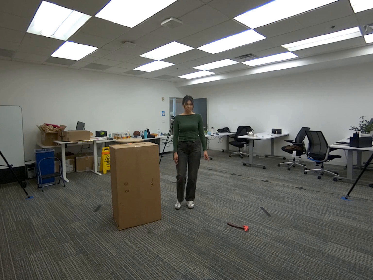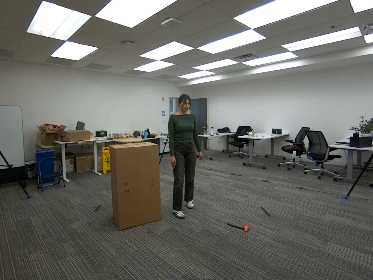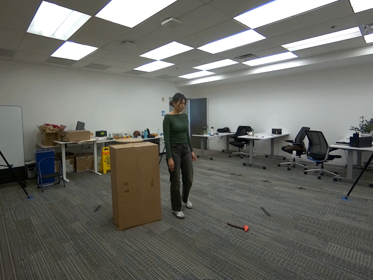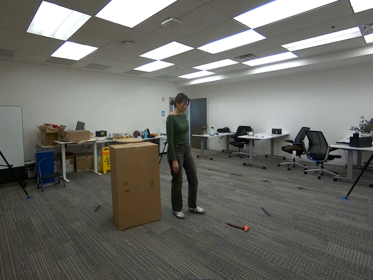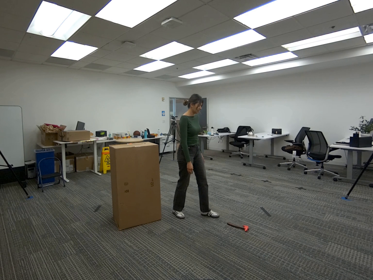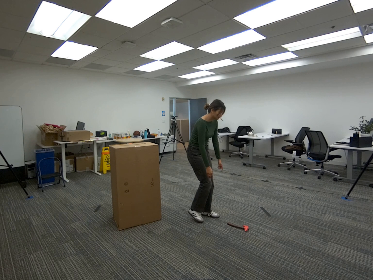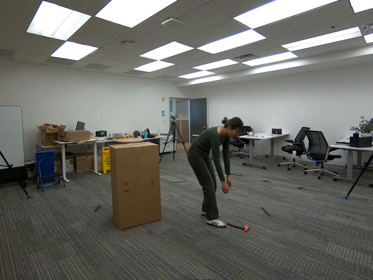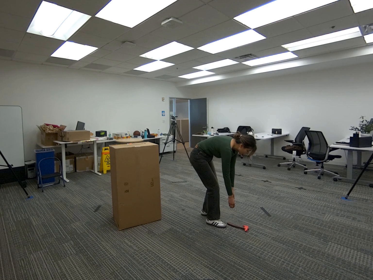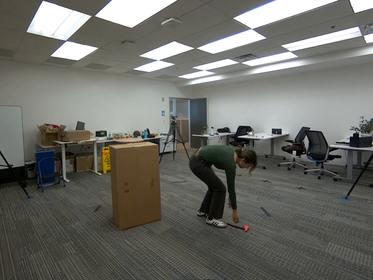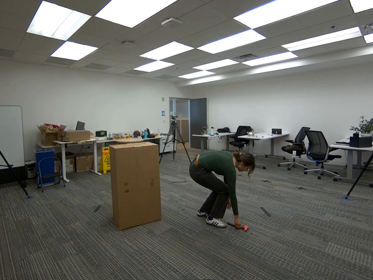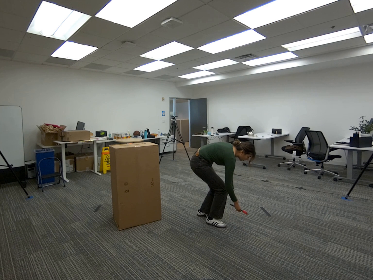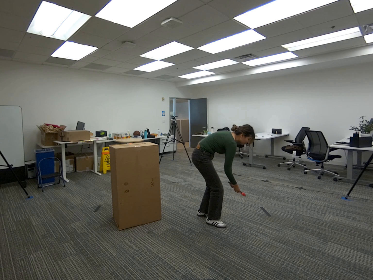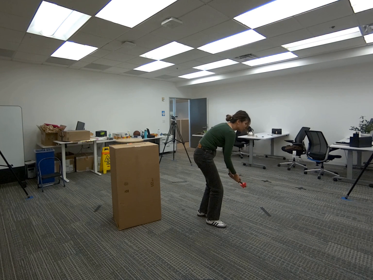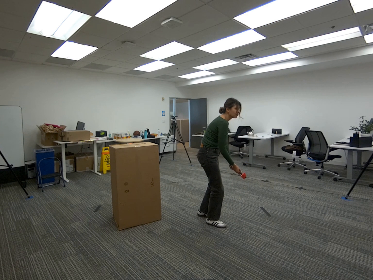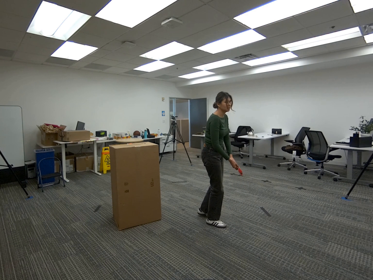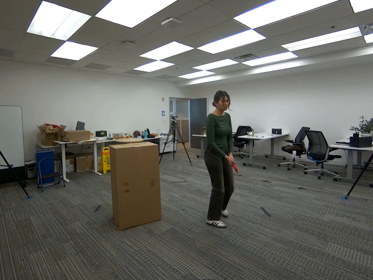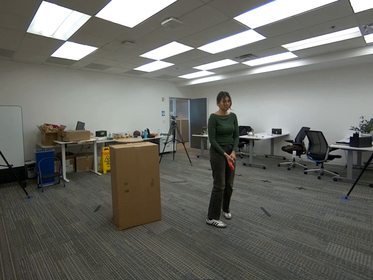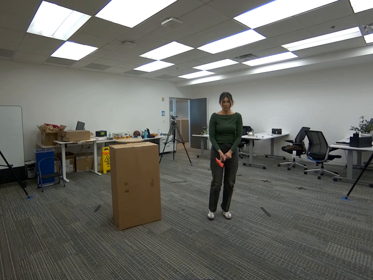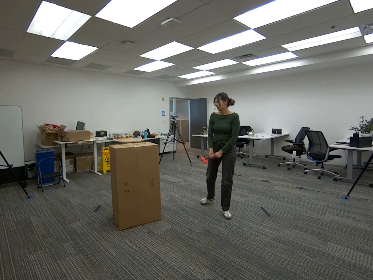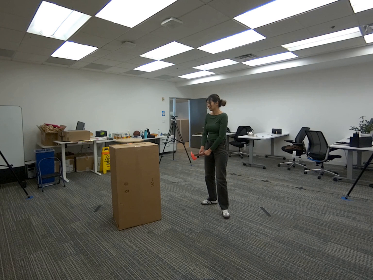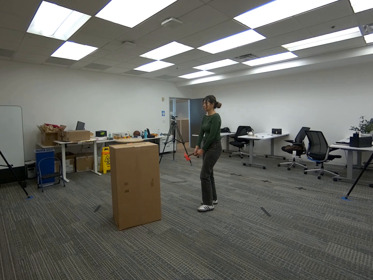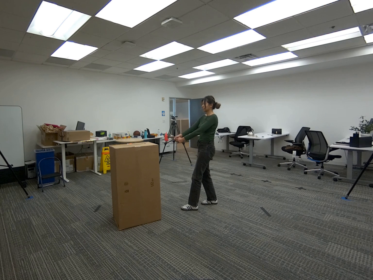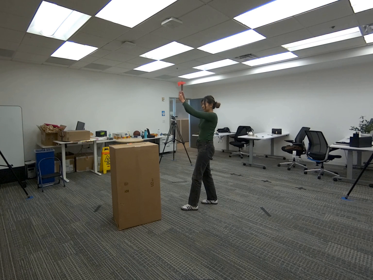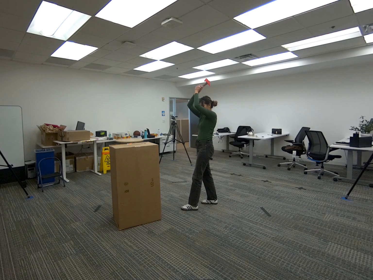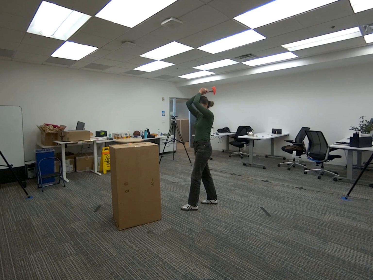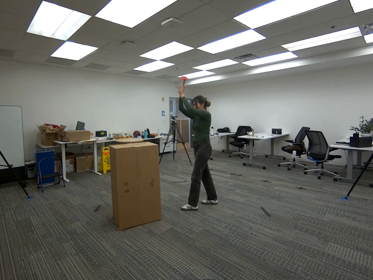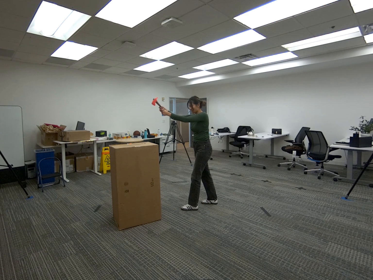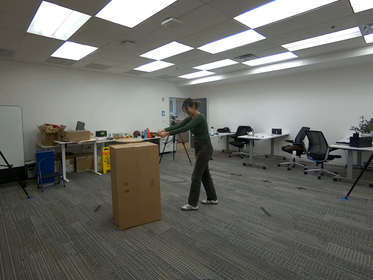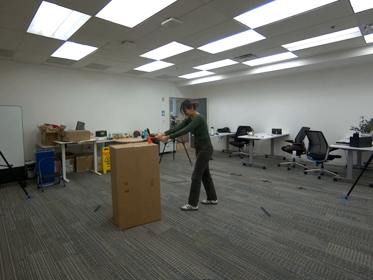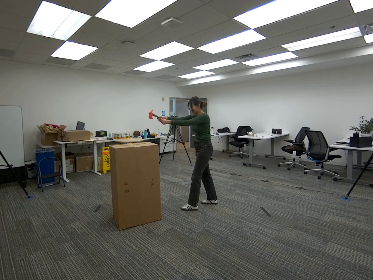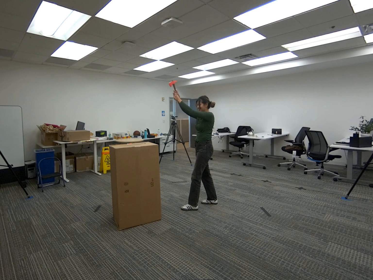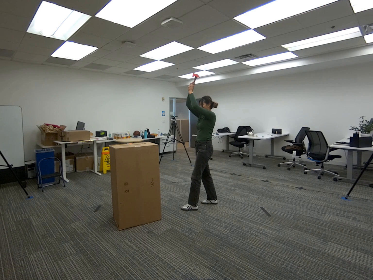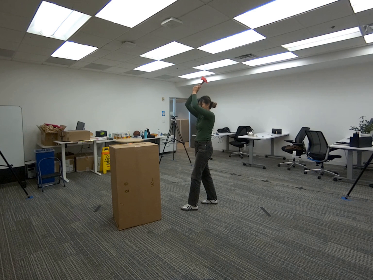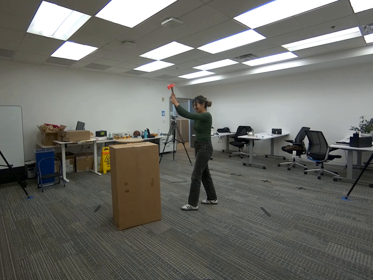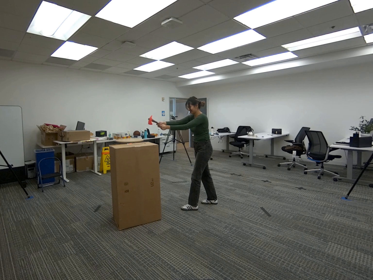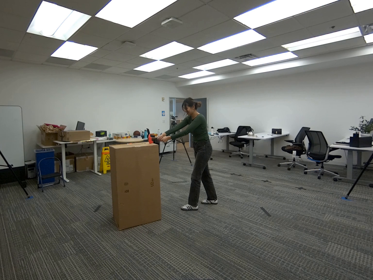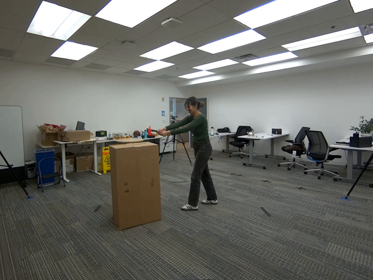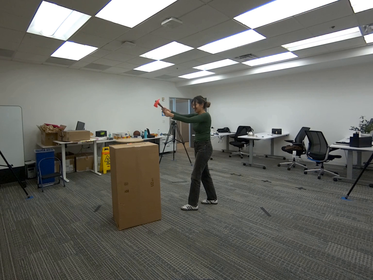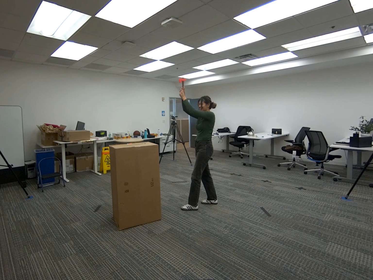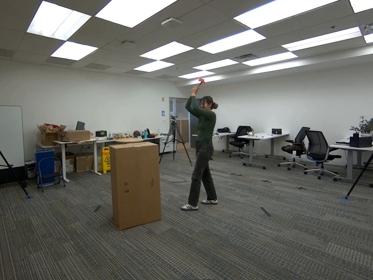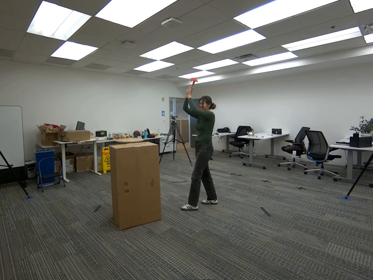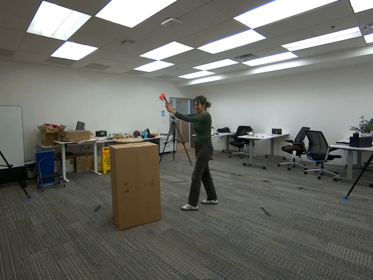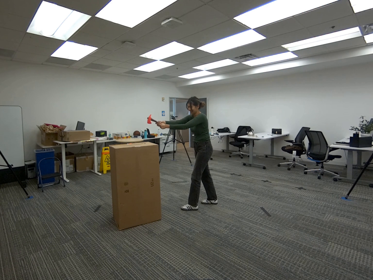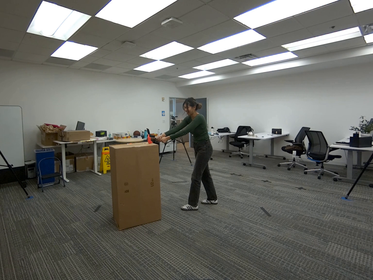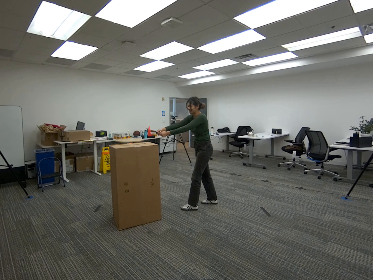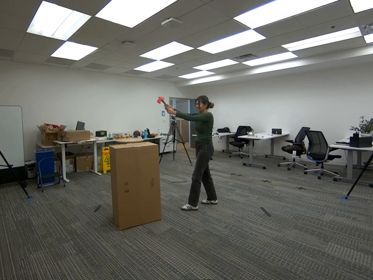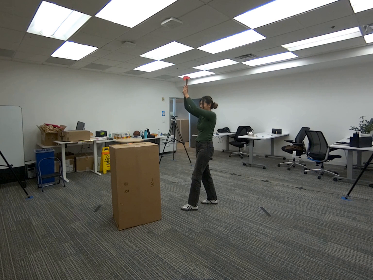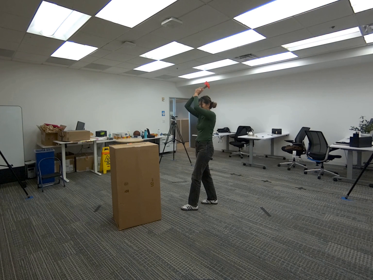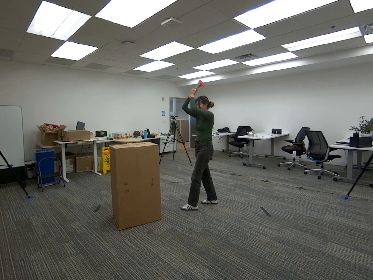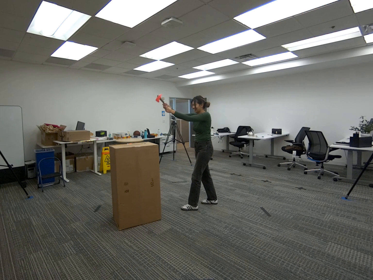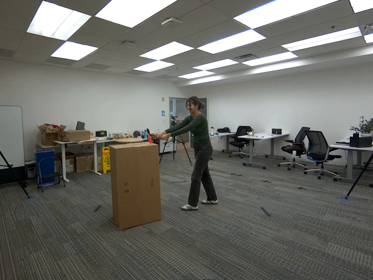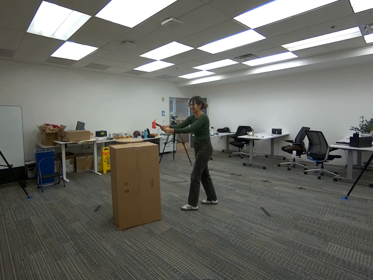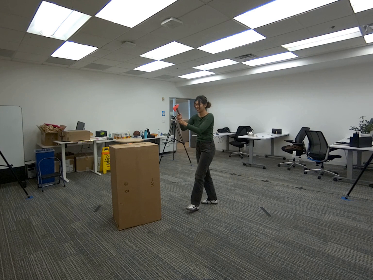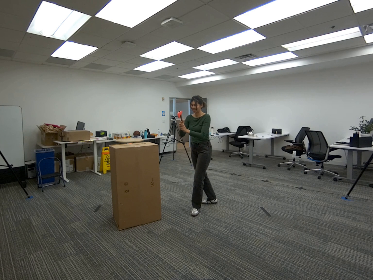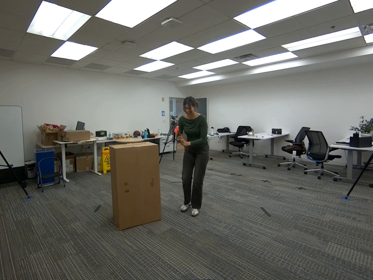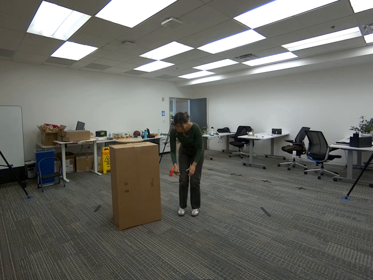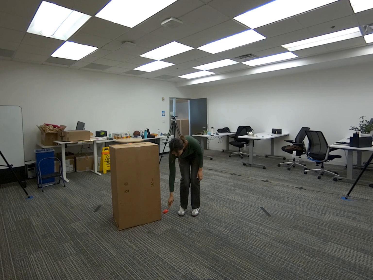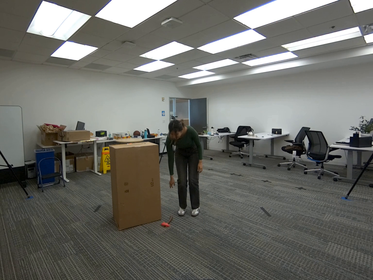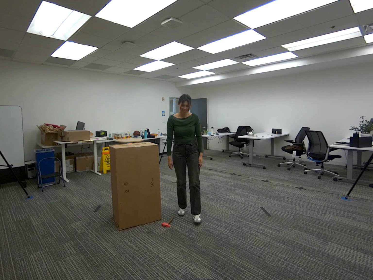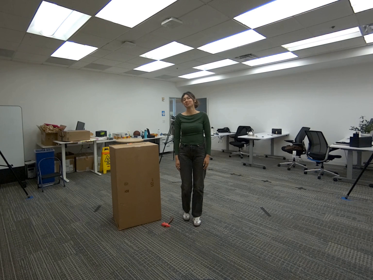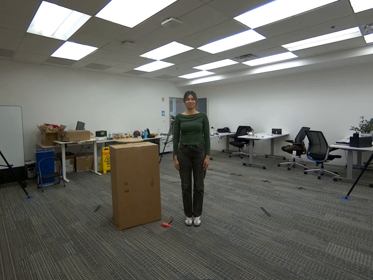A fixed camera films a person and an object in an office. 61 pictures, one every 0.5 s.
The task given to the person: Walk to the hatchet on the ground and pick it up with both hands. Turn toward the giant cardboard box and make a chopping motion as if you are splitting wood. When you are finished, place the hatchet back on the ground.
